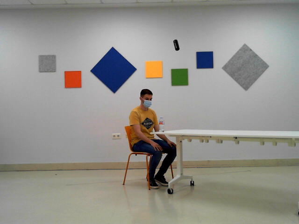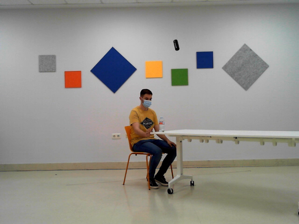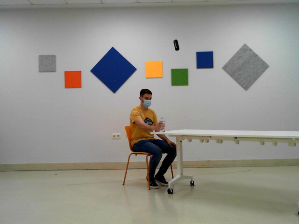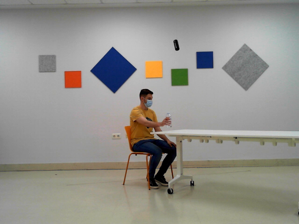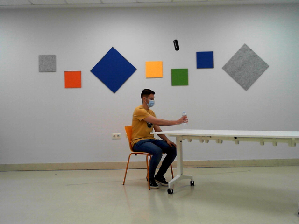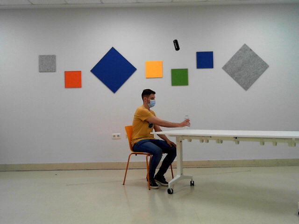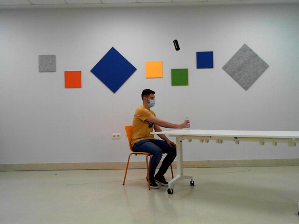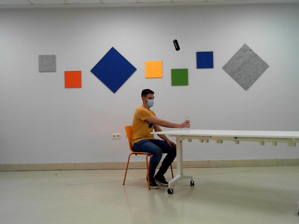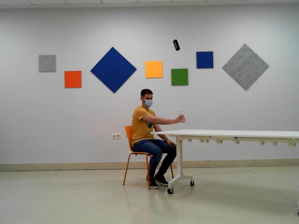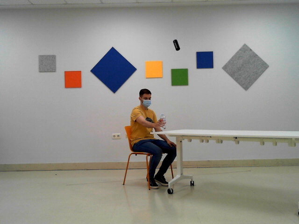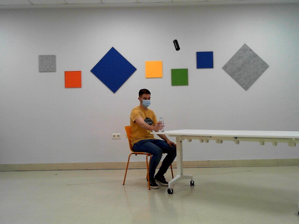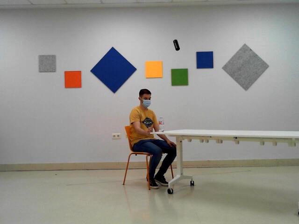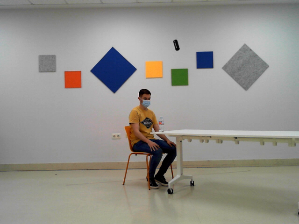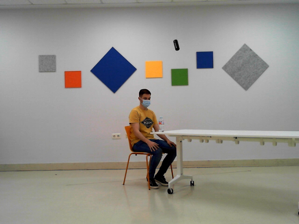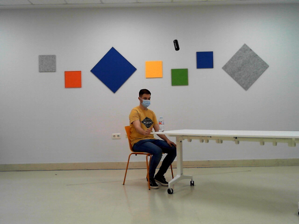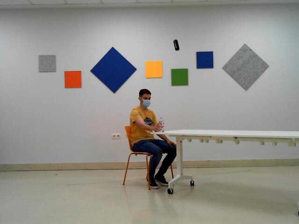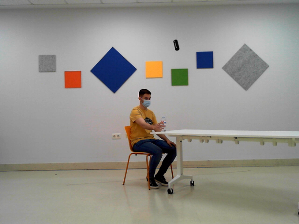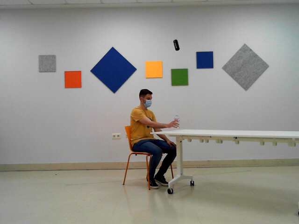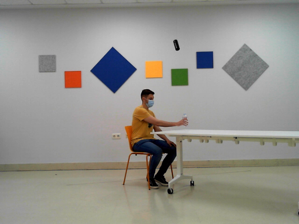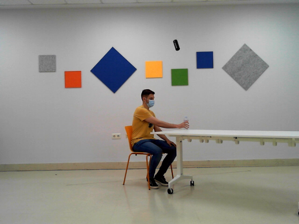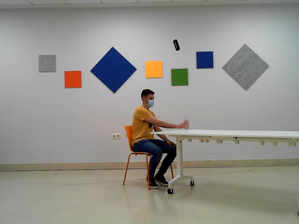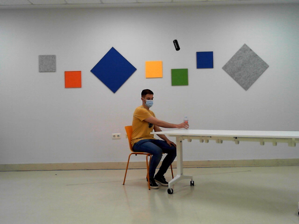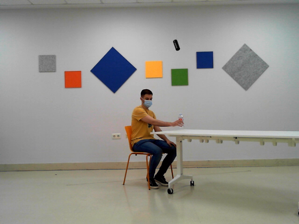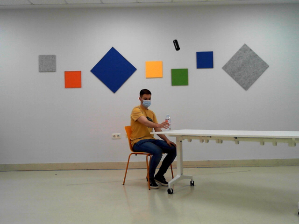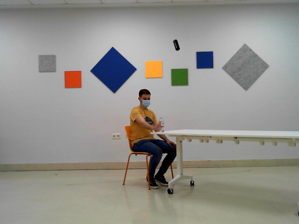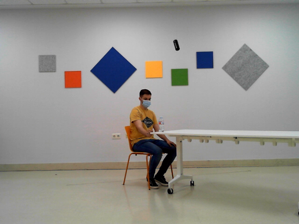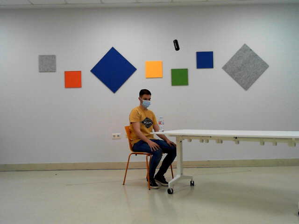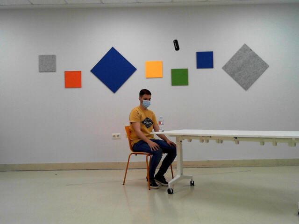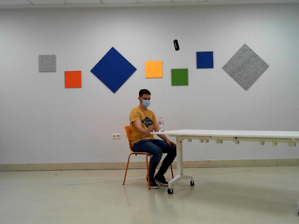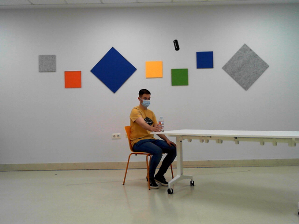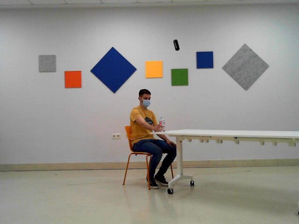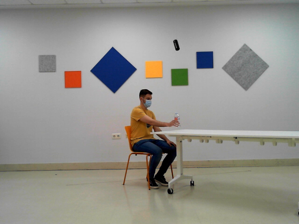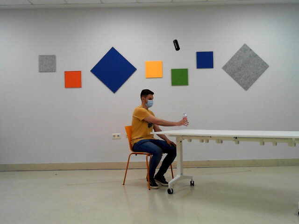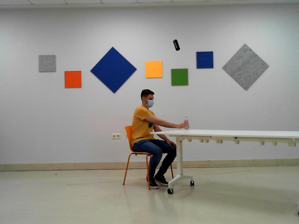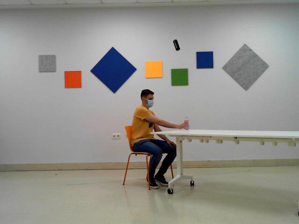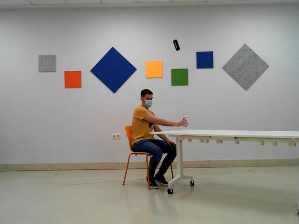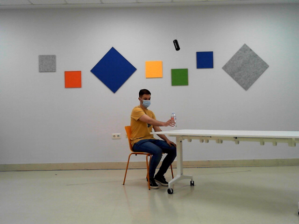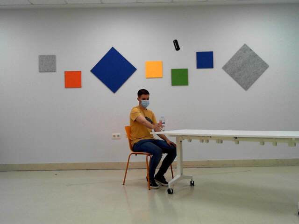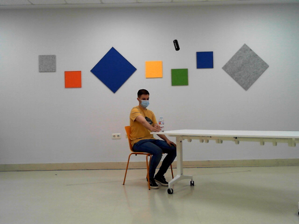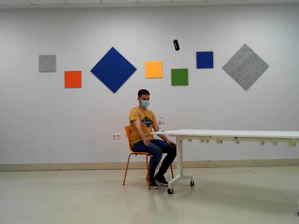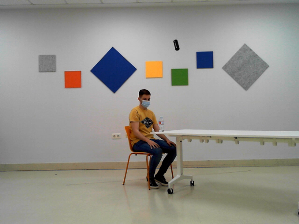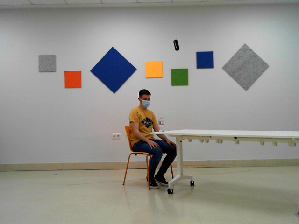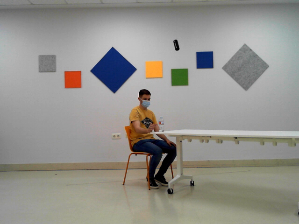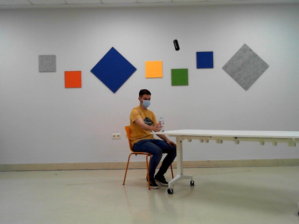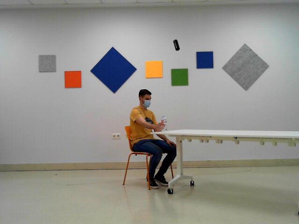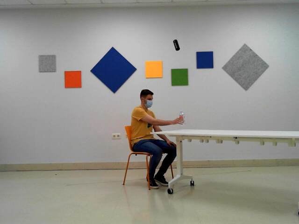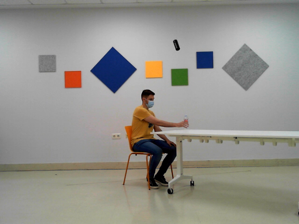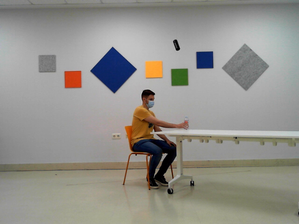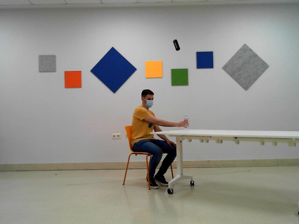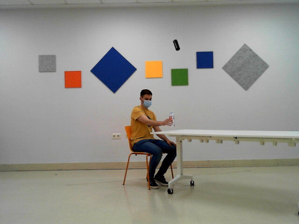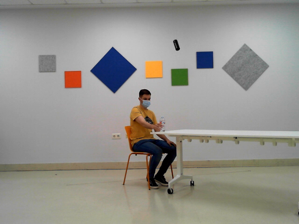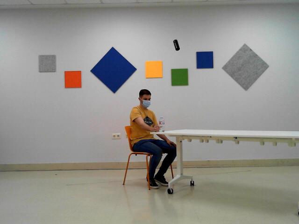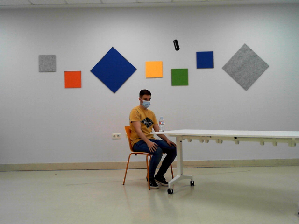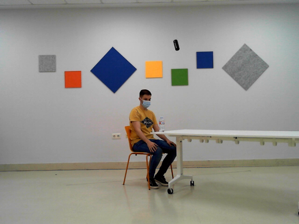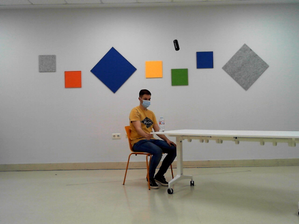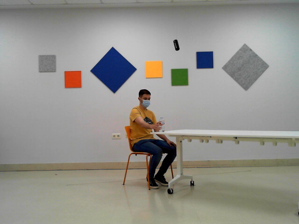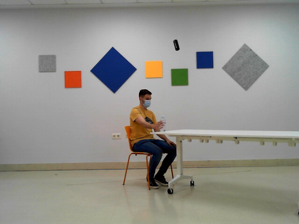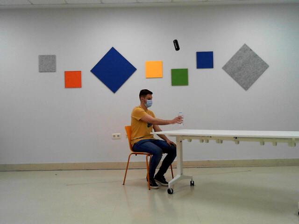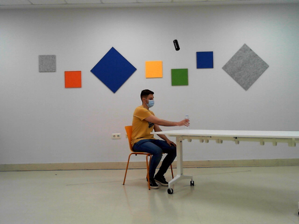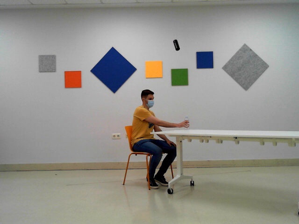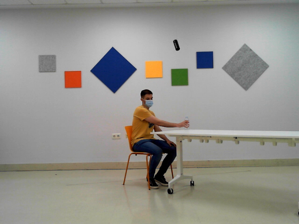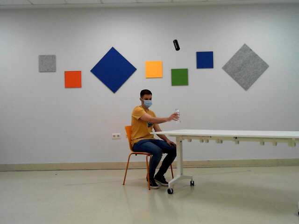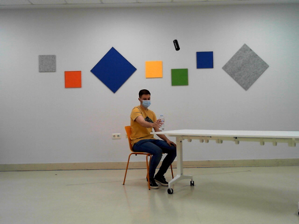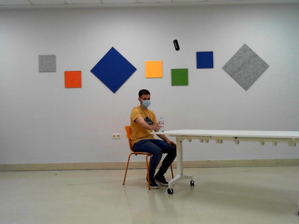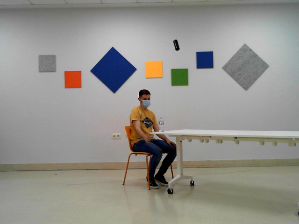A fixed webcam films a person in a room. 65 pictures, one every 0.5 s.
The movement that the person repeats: Move a bottle from side to side, right hand.
